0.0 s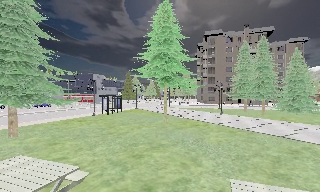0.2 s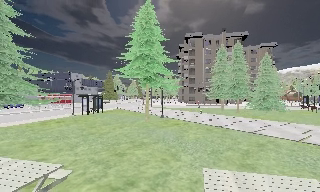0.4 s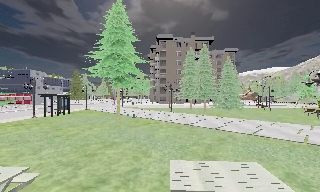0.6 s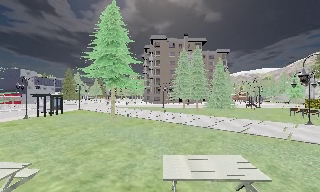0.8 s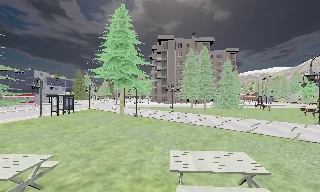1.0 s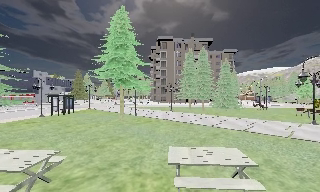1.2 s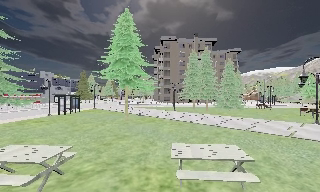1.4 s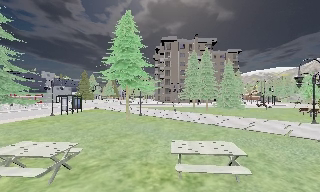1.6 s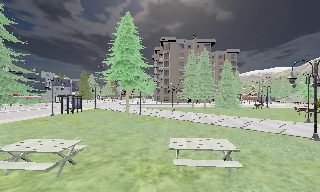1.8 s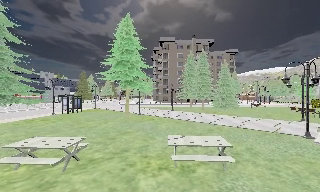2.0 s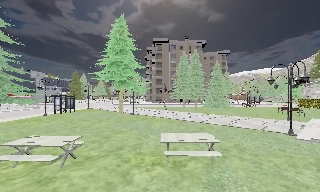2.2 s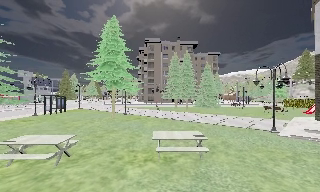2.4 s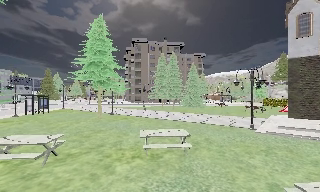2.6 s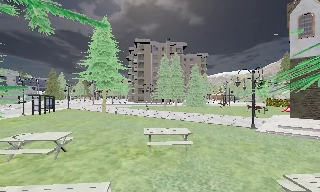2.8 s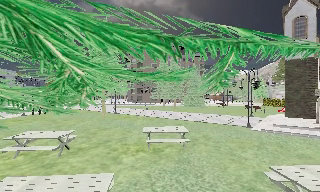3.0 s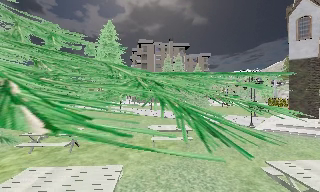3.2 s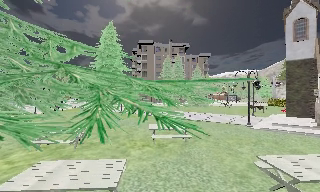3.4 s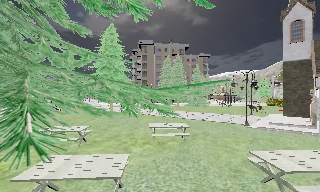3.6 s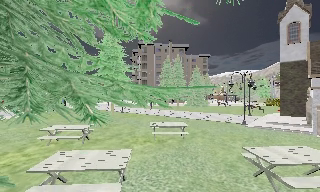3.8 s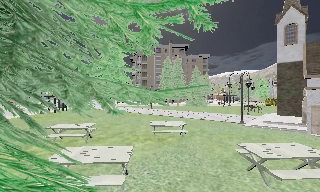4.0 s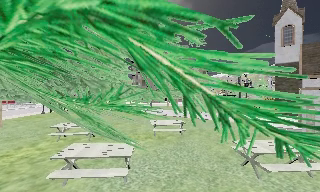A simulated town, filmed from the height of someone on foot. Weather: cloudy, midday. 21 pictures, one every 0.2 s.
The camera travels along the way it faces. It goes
backward.
0.0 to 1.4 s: The scene slides to the left, as the camera pans about 15 degrees to its right. It travels backward, about 2.5 m, so what stands in front gets smaller.
1.4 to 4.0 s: The camera travels backward, about 5 m, so what stands in front gets smaller.
The film runs backward here.
